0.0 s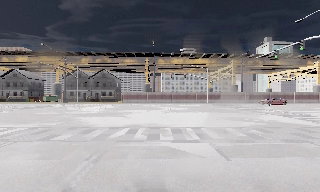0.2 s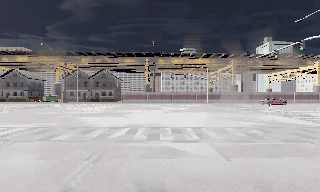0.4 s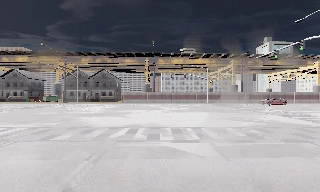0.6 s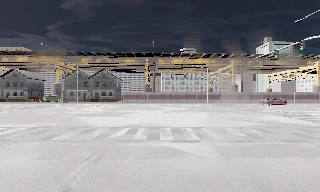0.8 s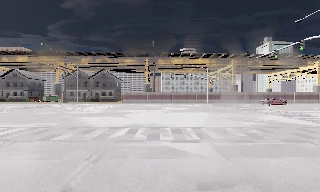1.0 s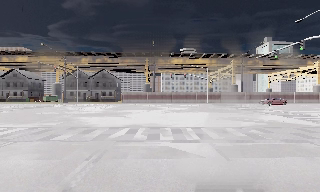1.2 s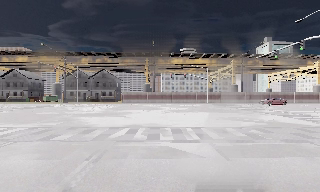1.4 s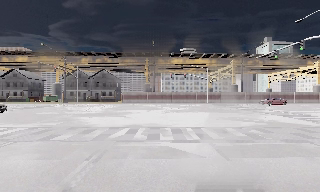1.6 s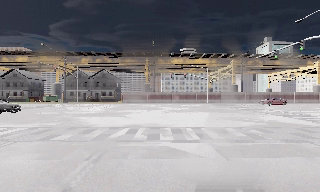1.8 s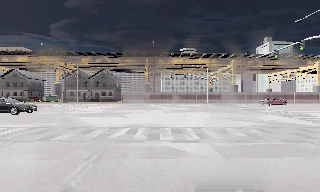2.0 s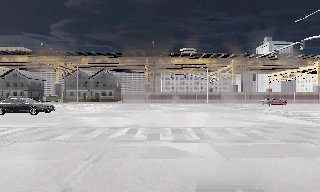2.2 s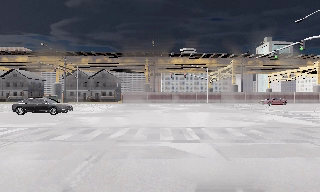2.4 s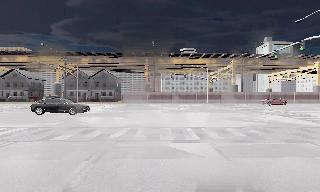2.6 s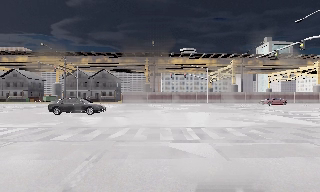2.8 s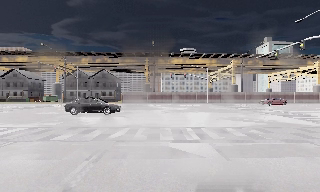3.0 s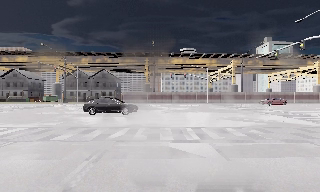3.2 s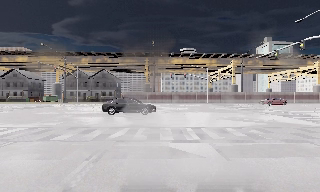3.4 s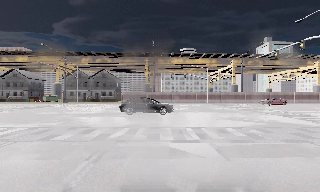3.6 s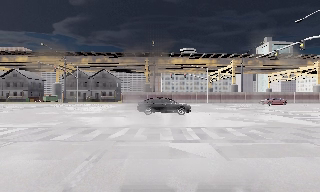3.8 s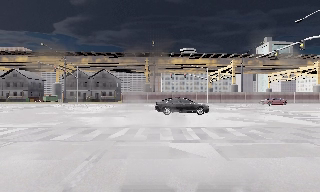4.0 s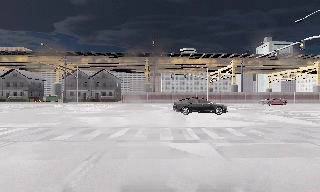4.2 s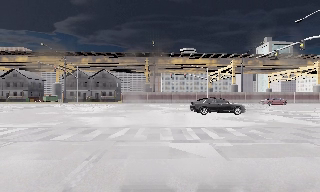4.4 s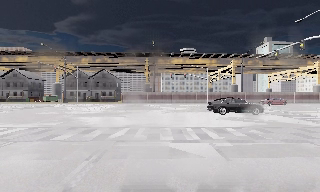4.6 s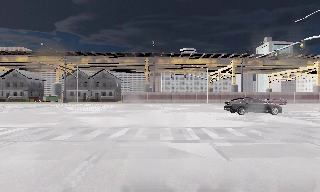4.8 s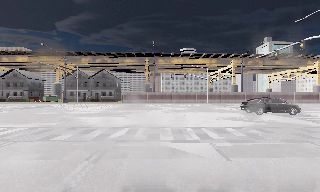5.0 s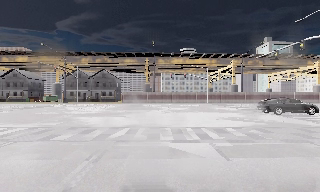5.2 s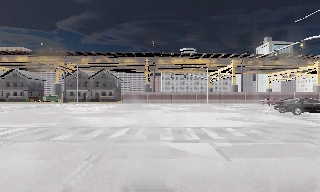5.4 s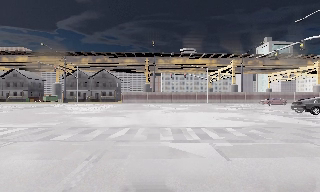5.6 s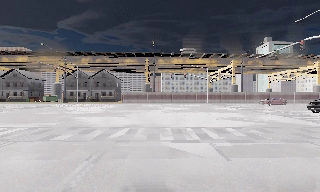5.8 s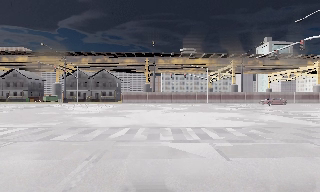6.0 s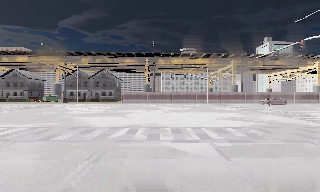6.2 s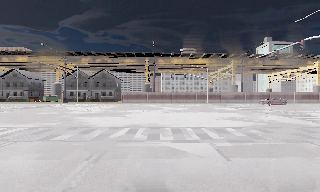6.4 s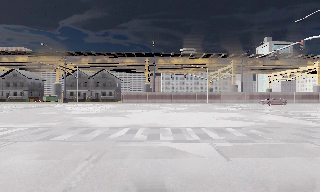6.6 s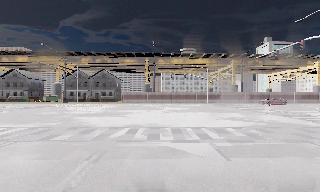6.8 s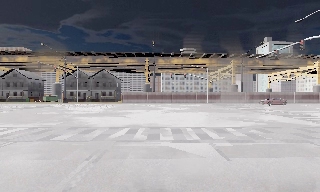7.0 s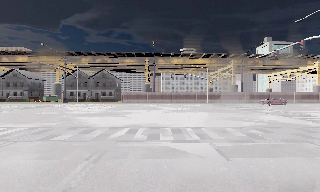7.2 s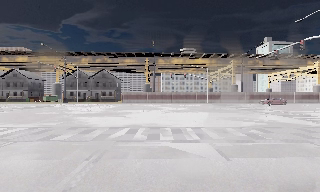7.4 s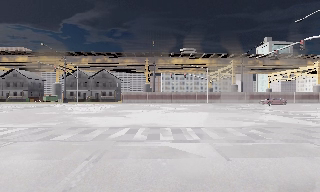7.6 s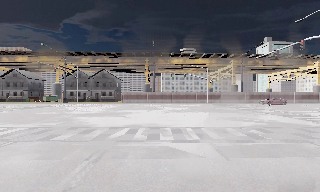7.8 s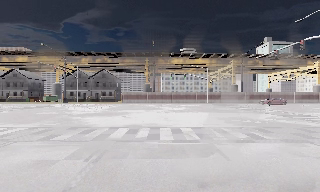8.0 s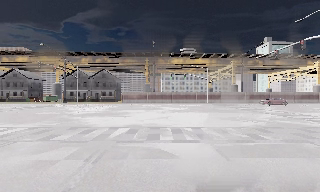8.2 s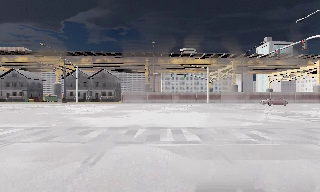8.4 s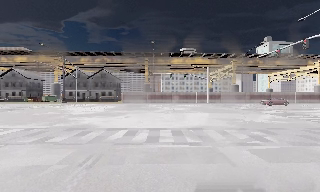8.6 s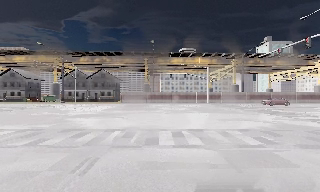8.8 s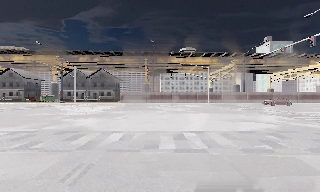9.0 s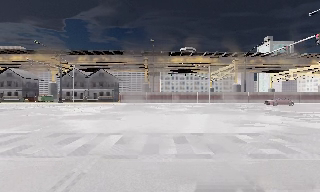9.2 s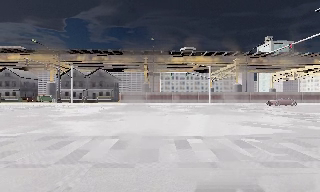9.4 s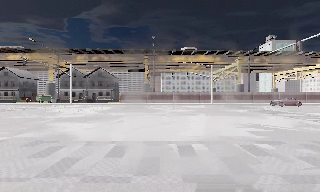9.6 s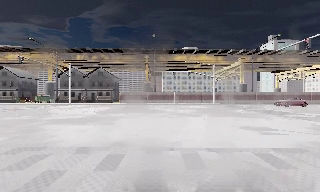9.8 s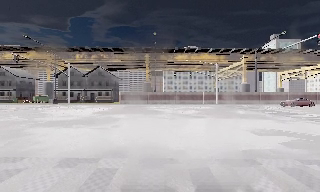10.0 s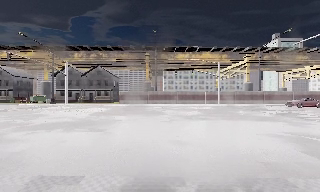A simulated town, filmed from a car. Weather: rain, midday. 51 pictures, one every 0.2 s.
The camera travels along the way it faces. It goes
forward.
0.0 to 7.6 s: The camera keeps its place and its aim.
7.6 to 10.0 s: The camera travels forward, about 5 m, so what stands in front looms larger. It gains speed.
The film runs forward here.
